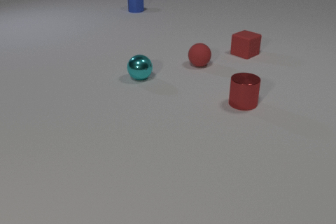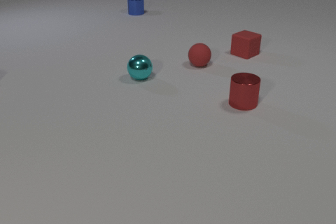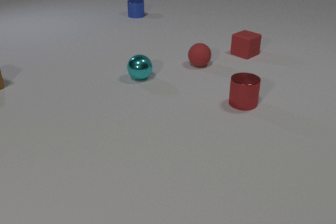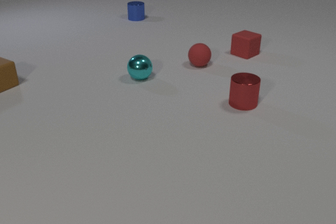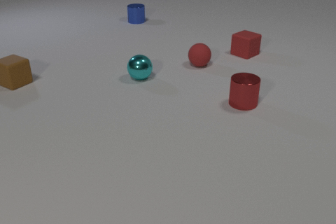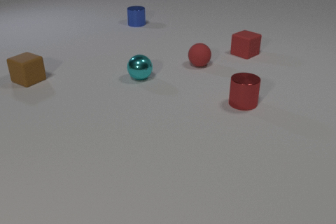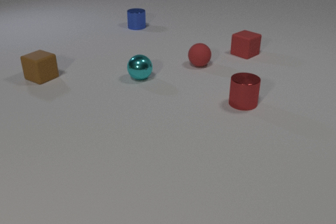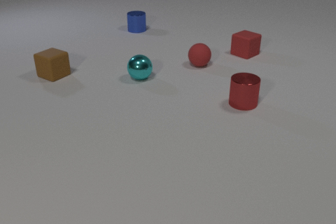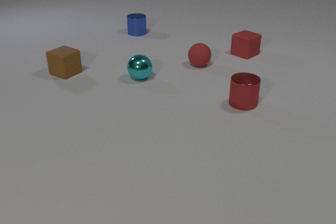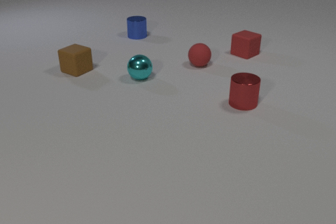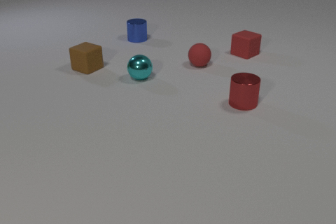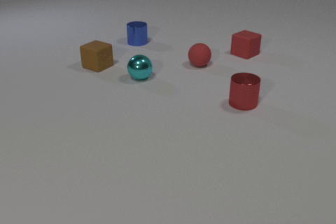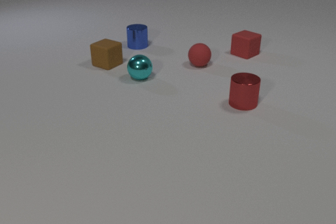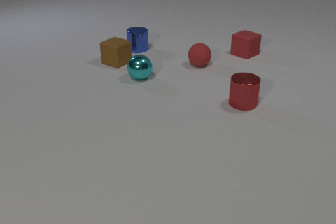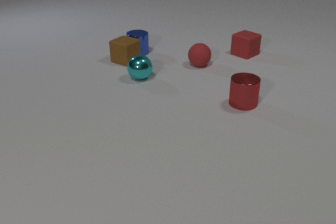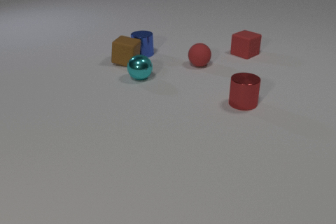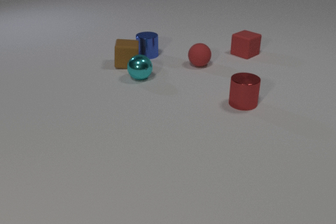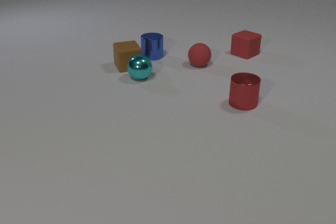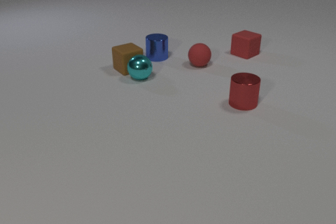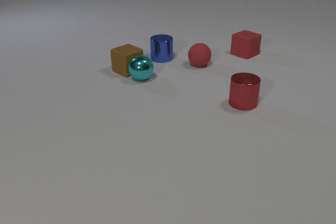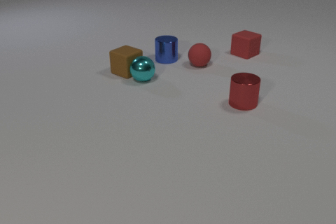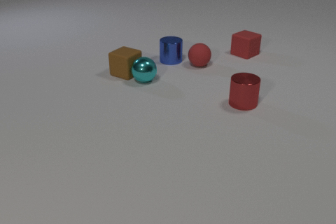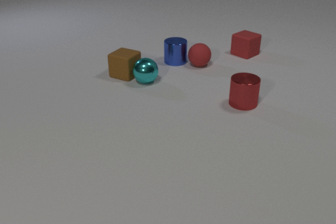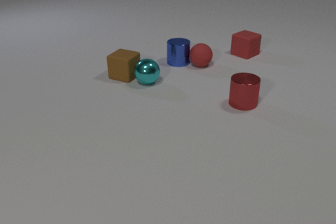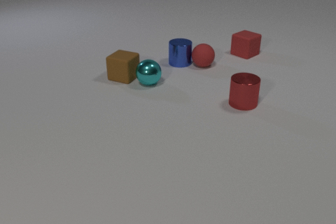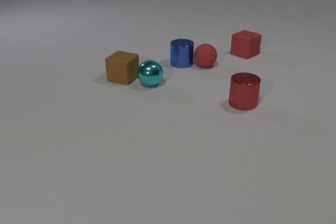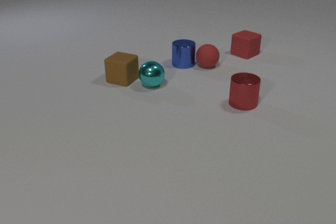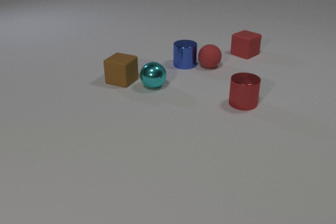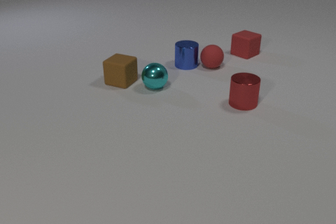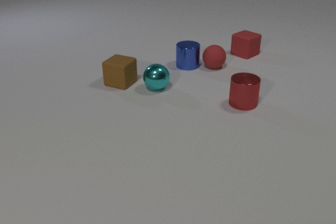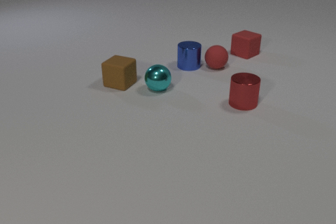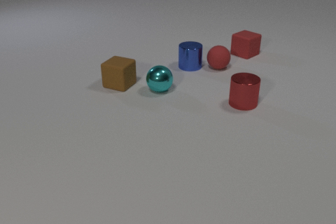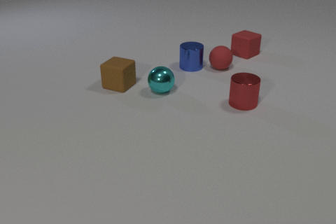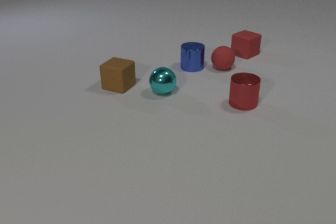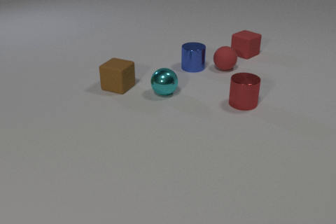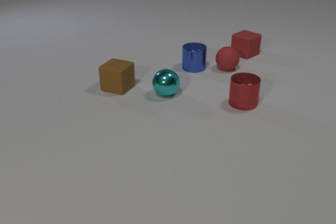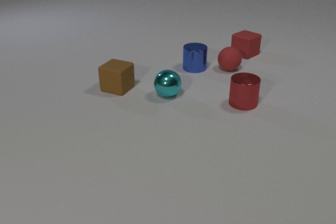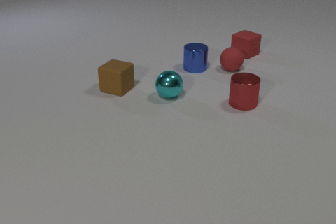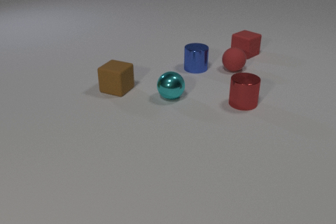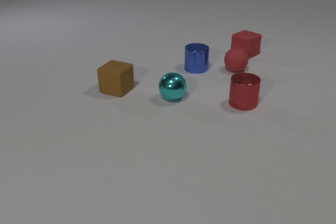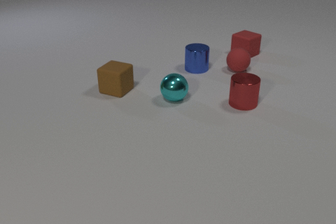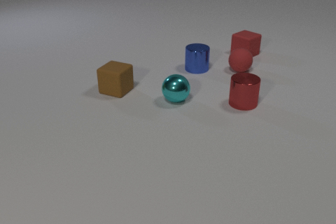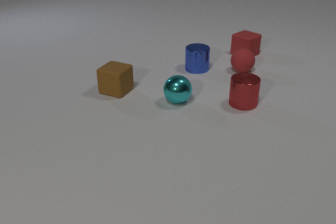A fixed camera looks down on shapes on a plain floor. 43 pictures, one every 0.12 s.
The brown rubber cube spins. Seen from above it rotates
counterclockwise.
The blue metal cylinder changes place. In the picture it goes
toward the camera.
0.00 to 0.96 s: The brown rubber cube comes in at the left edge, slides to the right. The blue metal cylinder slides toward the camera.
0.96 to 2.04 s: The brown rubber cube slides to the right, spins so that its near face slides to the right, counterclockwise seen from above. The blue metal cylinder slides toward the camera. The brown rubber cube and the blue metal cylinder collide.
2.04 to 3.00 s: The brown rubber cube slides toward the camera, spins counterclockwise seen from above by about 45 degrees, its near face sliding to the right. The blue metal cylinder slides to the right and toward the camera. The cyan metal sphere rolls toward the camera and to the right. The red rubber sphere rolls to the right. The brown rubber cube and the cyan metal sphere collide. The blue metal cylinder and the red rubber sphere collide.
3.00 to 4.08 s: The brown rubber cube slides toward the camera. The blue metal cylinder slides to the right and toward the camera. The cyan metal sphere rolls toward the camera and to the right. The red rubber sphere rolls to the right.
4.08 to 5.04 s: The brown rubber cube slides toward the camera. The cyan metal sphere rolls toward the camera and to the right. The red rubber sphere rolls to the right.
What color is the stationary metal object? red.
How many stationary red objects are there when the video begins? 3.
Are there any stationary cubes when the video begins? yes.
